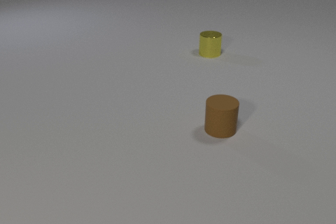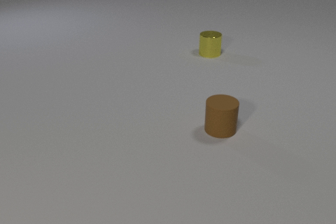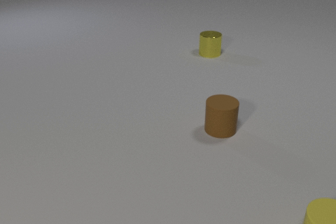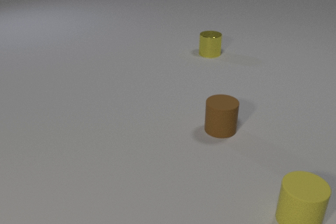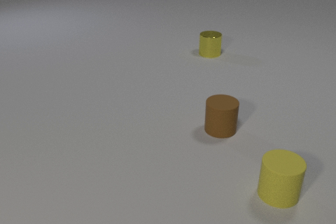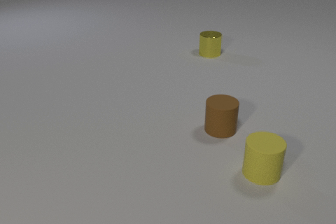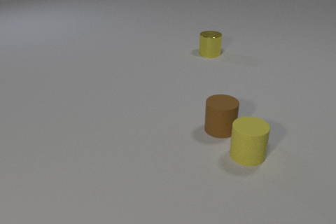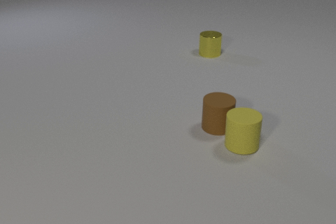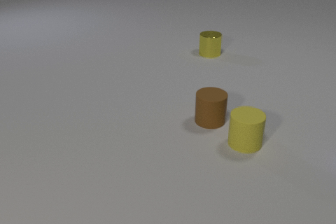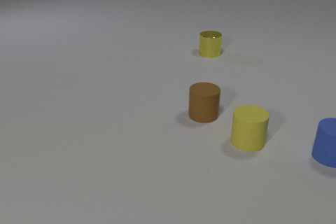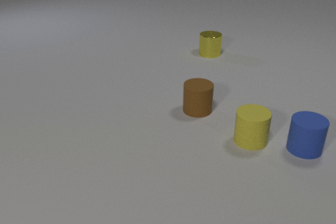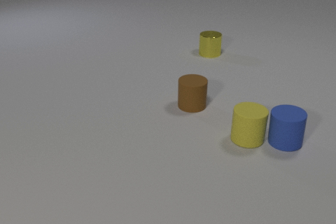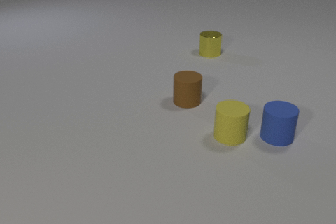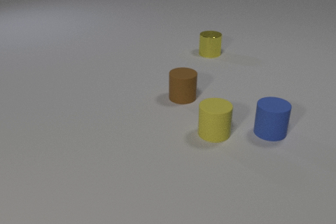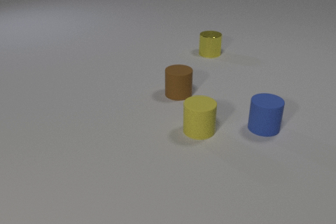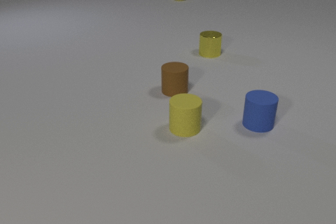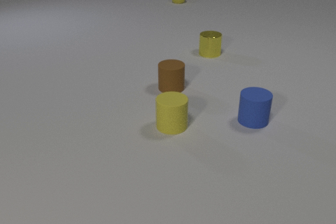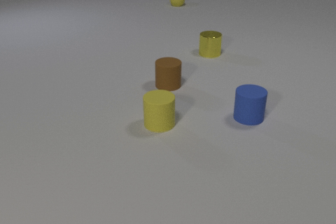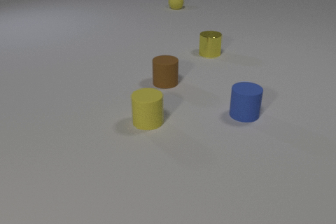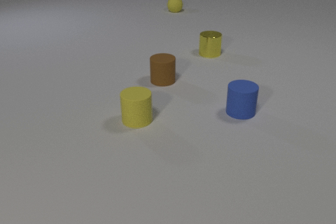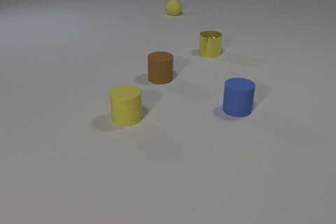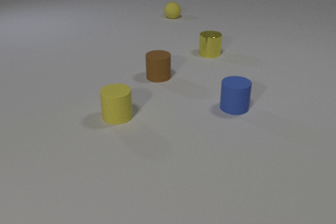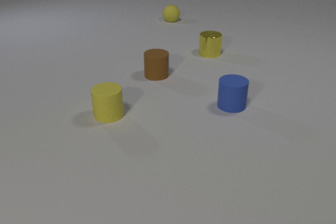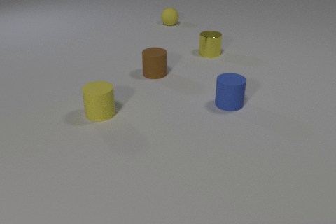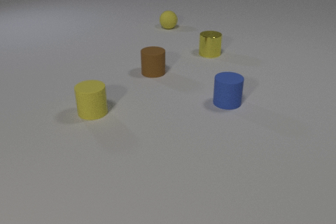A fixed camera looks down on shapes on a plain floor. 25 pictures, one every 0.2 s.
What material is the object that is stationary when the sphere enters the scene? metal.
How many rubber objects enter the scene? 3.
Are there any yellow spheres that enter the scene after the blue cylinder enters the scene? yes.
0.0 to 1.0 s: The yellow rubber cylinder comes in at the bottom edge, slides away from the camera and to the left.
1.0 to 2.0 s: The yellow rubber cylinder slides away from the camera. The brown rubber cylinder slides away from the camera and to the left. The blue rubber cylinder comes in at the right edge, slides to the left. The yellow rubber cylinder and the brown rubber cylinder collide.
2.0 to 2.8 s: The yellow rubber cylinder slides to the left. The brown rubber cylinder slides away from the camera and to the left. The blue rubber cylinder slides to the left and away from the camera. The yellow rubber cylinder and the blue rubber cylinder collide.
2.8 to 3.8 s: The yellow rubber cylinder slides to the left. The brown rubber cylinder slides away from the camera and to the left. The blue rubber cylinder slides away from the camera and to the left. The yellow rubber sphere comes in at the top edge, rolls toward the camera.
3.8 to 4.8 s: The yellow rubber cylinder slides to the left and away from the camera. The brown rubber cylinder slides away from the camera and to the left. The blue rubber cylinder slides away from the camera and to the left. The yellow rubber sphere rolls toward the camera.
